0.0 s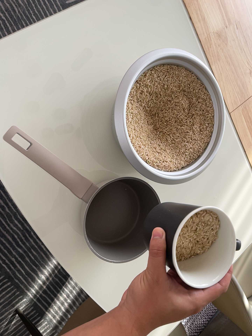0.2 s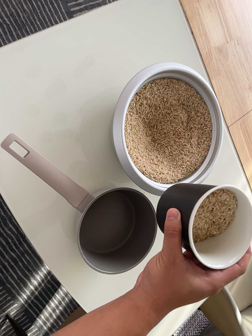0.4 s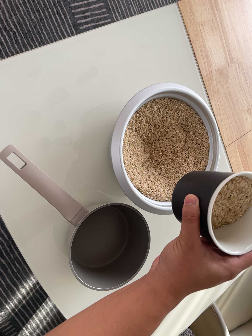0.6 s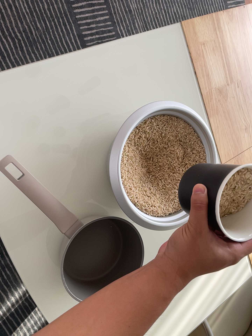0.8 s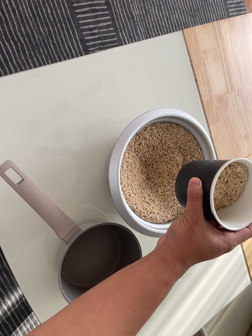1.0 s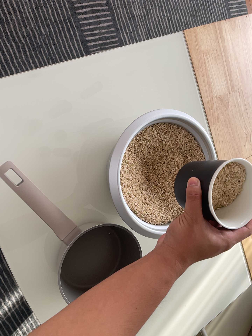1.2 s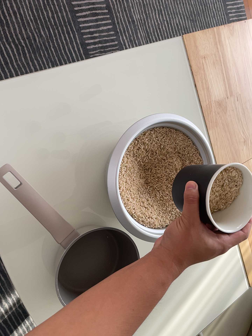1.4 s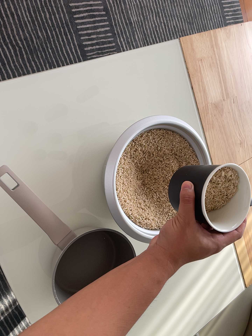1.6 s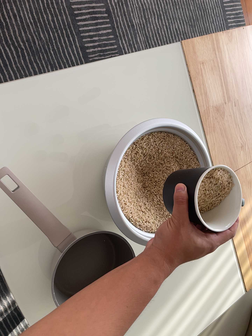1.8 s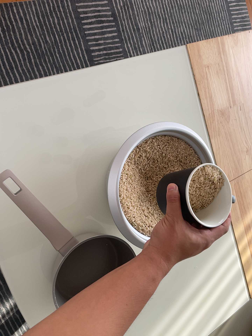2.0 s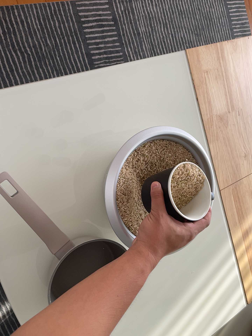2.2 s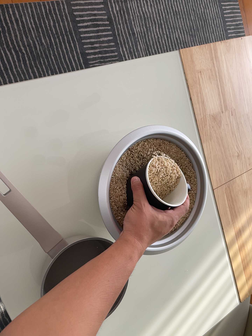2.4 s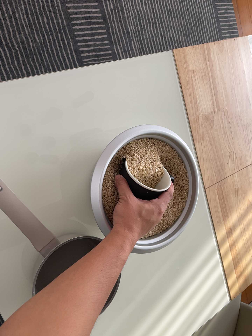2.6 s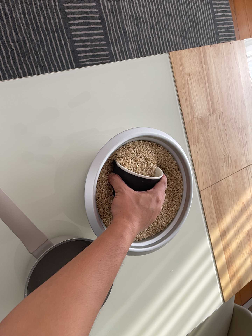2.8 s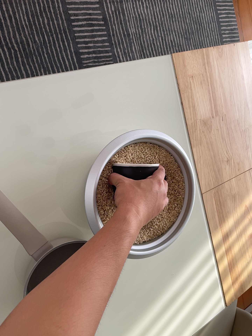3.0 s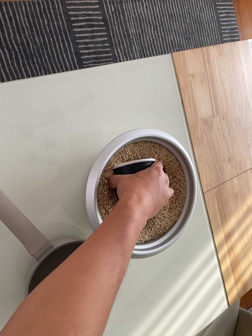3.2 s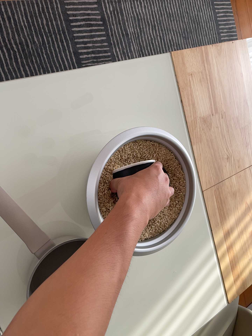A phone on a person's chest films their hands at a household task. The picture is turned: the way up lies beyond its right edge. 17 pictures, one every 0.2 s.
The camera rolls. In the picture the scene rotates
clockwise.
0.0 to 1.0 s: The camera rolls about its line of sight by about 10 degrees, and the scene rotates clockwise.
1.0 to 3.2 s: The camera shifts only a little, or ends up much as it began.
The film runs backward here.
